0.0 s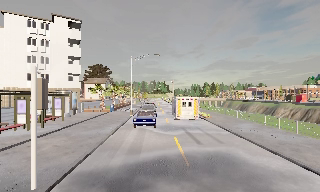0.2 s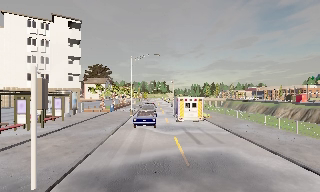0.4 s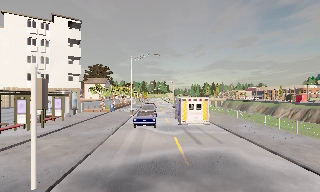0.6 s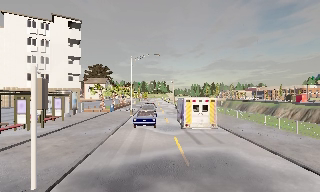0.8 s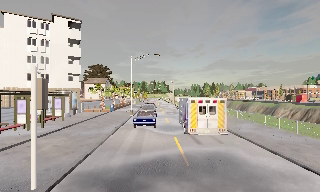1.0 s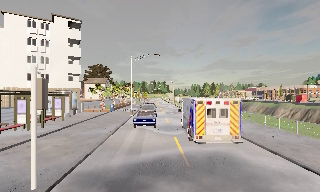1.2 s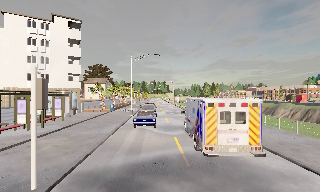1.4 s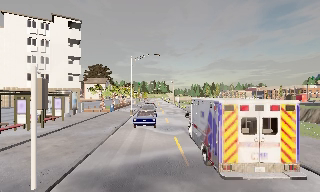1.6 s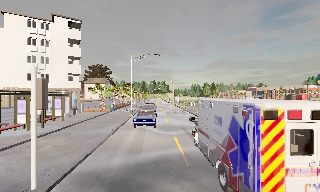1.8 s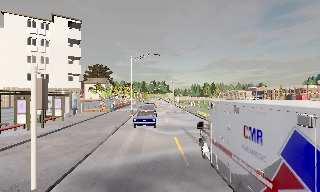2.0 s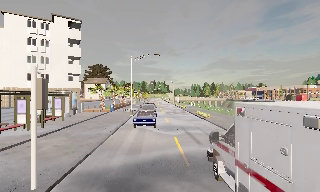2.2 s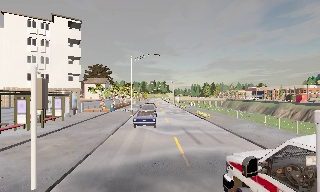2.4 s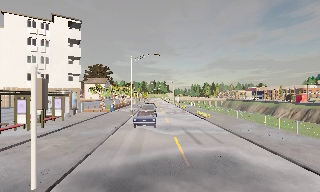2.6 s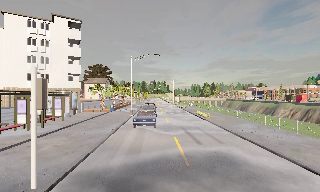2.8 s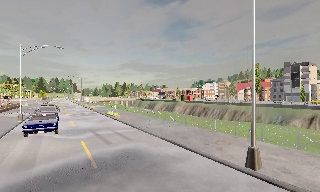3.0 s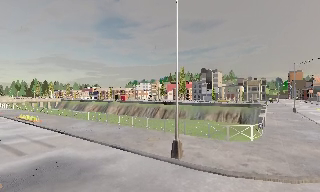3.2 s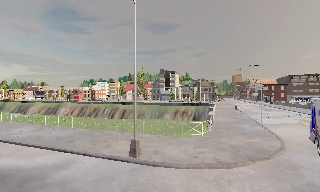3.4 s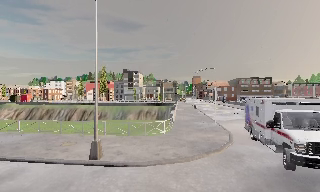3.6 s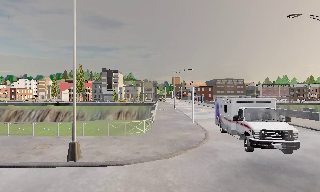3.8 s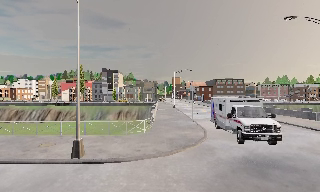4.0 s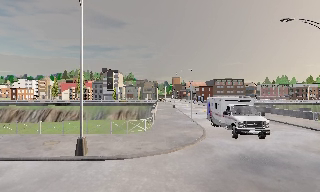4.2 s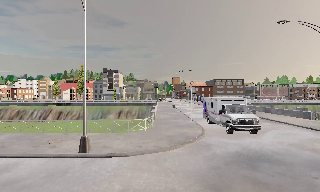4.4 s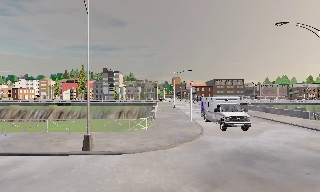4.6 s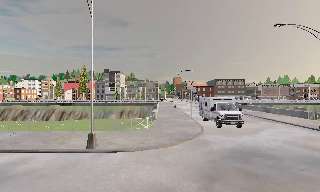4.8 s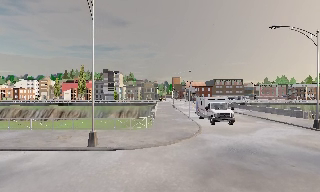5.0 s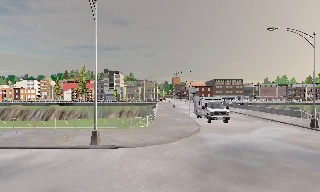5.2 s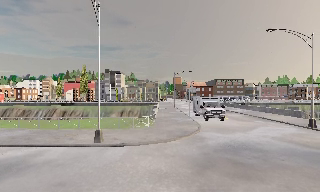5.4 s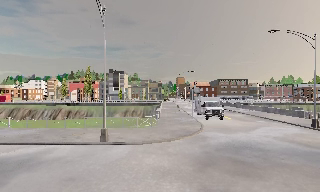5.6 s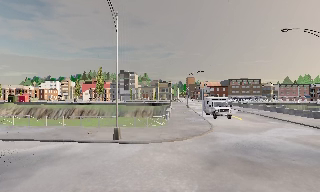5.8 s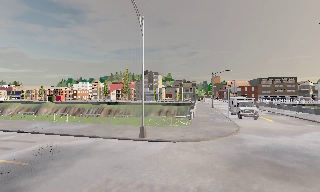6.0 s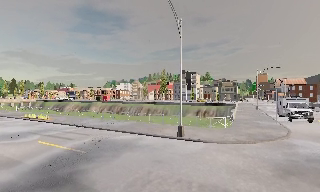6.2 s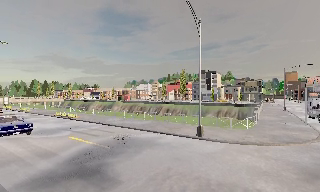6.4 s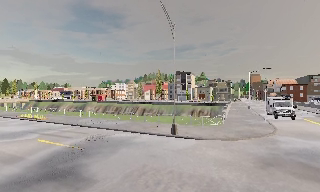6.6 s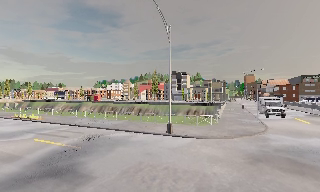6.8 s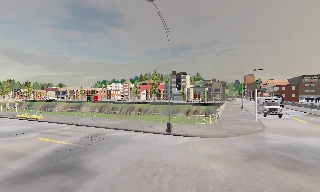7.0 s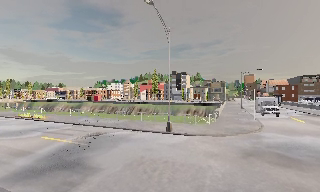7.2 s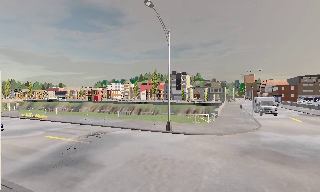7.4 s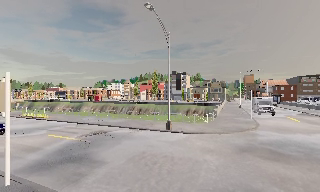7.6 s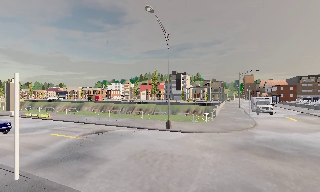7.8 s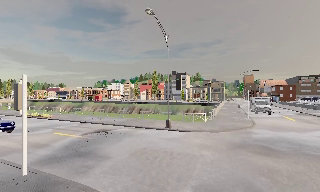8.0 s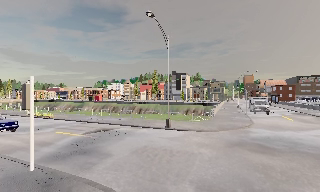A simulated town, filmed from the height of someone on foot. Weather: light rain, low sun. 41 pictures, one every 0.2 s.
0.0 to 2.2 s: The camera keeps its place and its aim.
2.2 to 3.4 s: The camera swings to its right by about 80 degrees, and the scene slides to the left. It travels backward, about 0.5 m.
3.4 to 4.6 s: The camera travels backward, about 1.5 m, so what stands in front gets smaller.
4.6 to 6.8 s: The camera pans to its left, which is counterclockwise from overhead, by about 25 degrees. It travels backward, about 3 m, so what stands in front gets smaller.
6.8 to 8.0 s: The camera travels backward, about 1.5 m, so what stands in front gets smaller.
The film runs backward here.
